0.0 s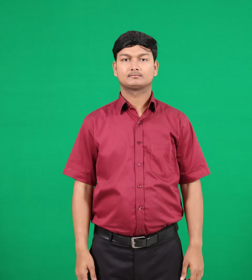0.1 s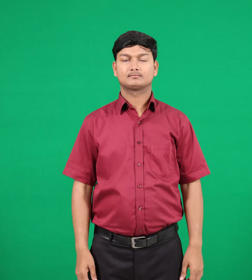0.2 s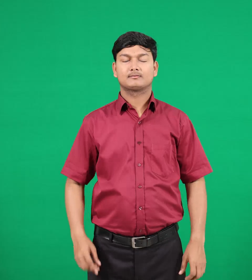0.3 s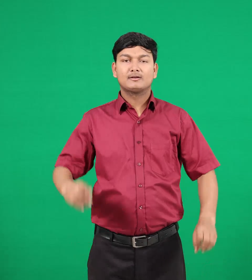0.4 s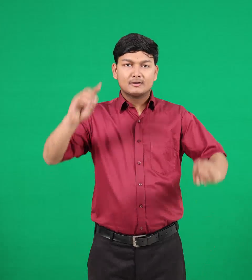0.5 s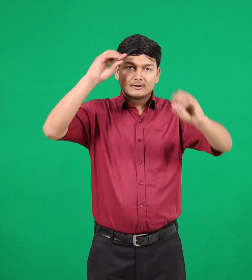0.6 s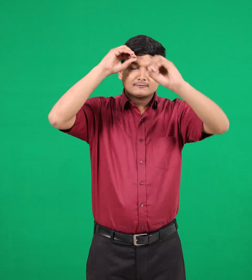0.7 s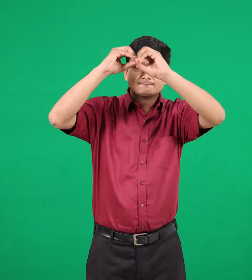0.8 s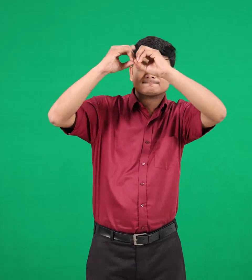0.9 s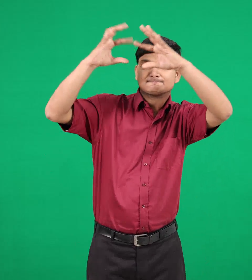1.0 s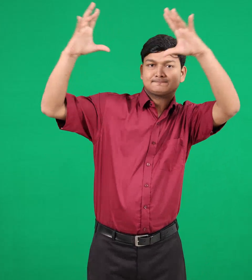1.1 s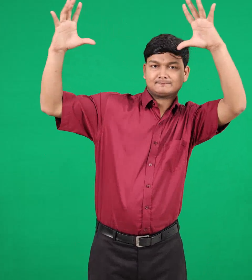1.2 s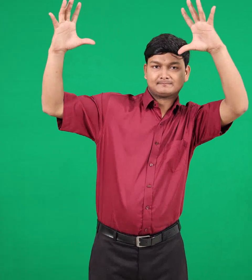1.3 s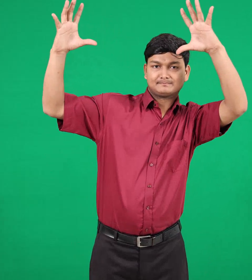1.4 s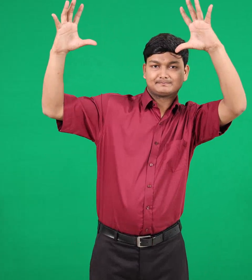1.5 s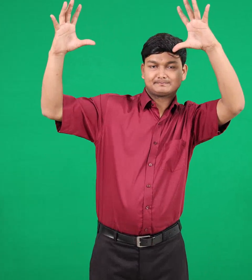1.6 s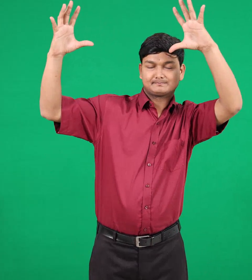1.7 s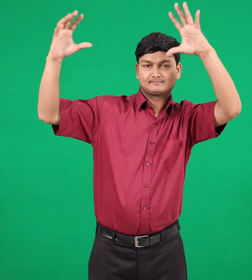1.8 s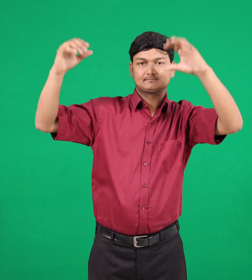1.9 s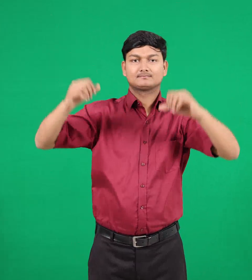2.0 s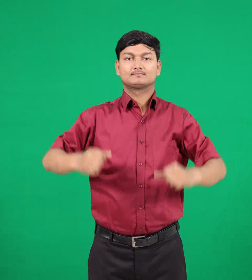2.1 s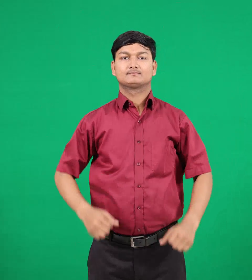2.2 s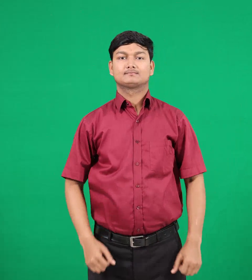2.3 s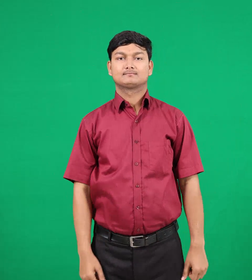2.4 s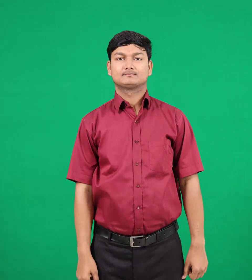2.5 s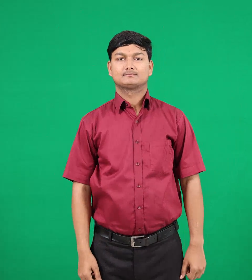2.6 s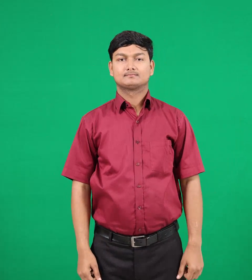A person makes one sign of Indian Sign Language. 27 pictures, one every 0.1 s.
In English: imagine
